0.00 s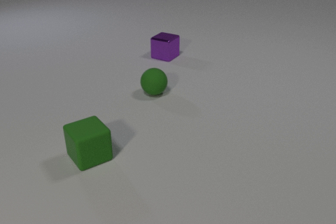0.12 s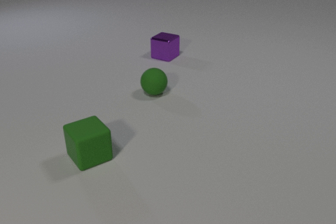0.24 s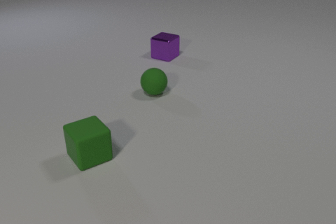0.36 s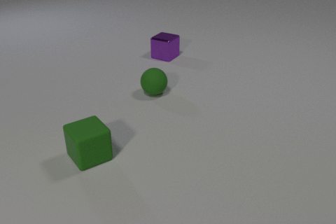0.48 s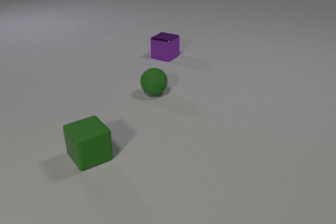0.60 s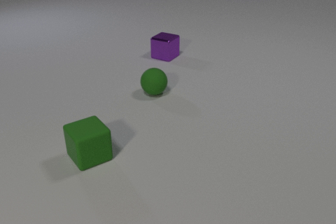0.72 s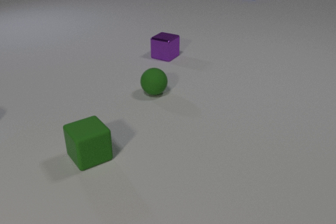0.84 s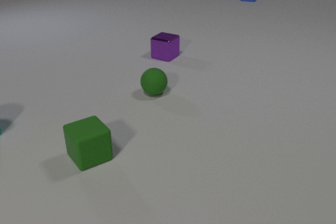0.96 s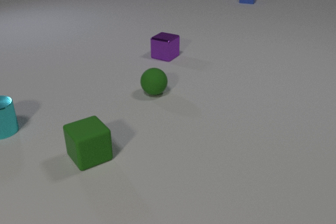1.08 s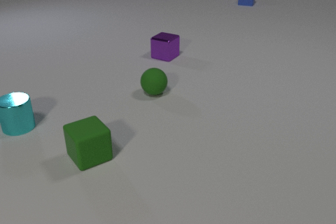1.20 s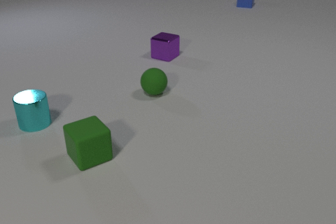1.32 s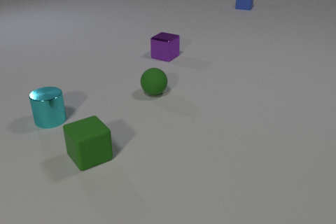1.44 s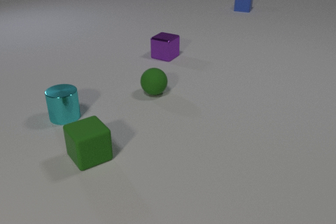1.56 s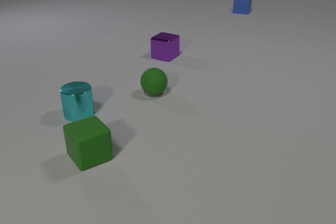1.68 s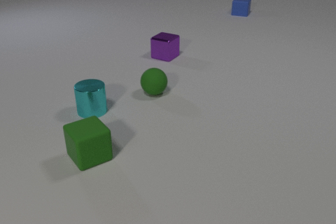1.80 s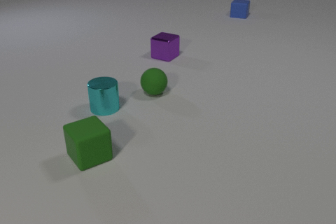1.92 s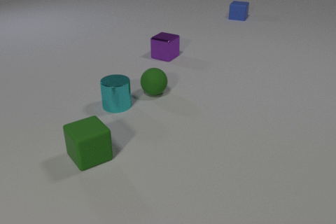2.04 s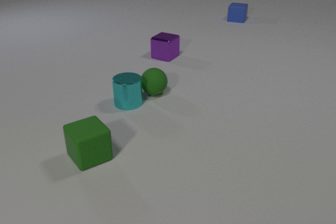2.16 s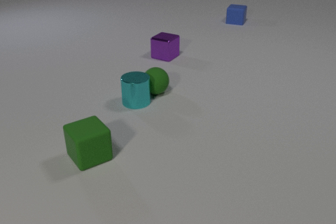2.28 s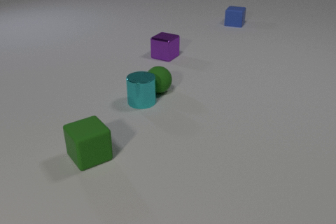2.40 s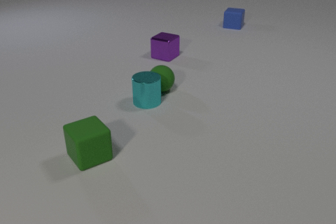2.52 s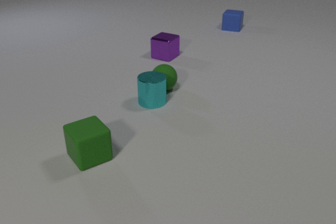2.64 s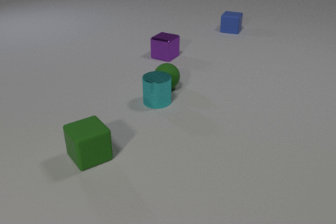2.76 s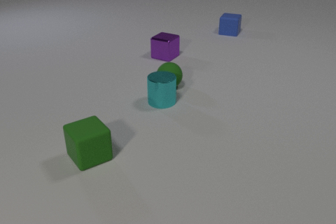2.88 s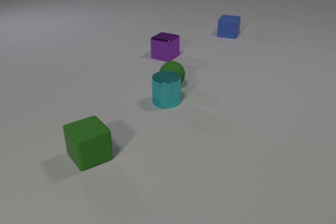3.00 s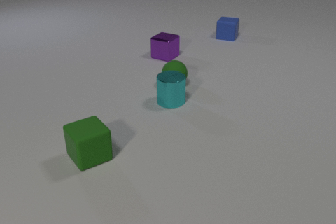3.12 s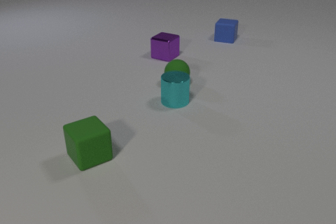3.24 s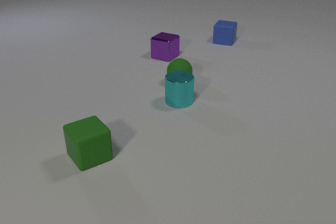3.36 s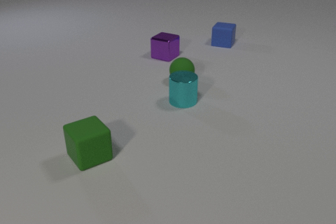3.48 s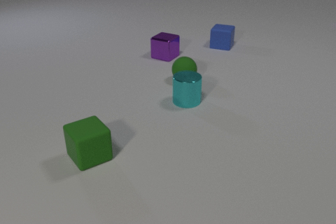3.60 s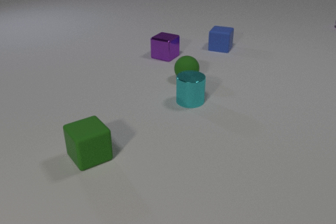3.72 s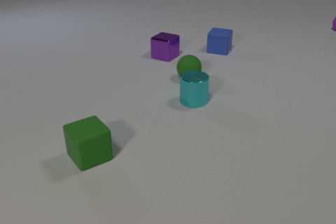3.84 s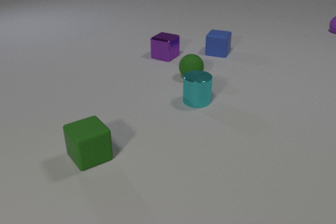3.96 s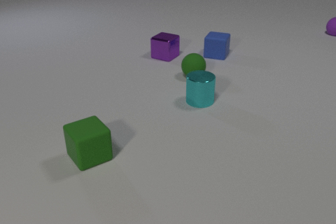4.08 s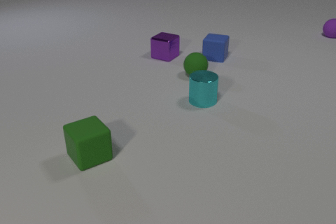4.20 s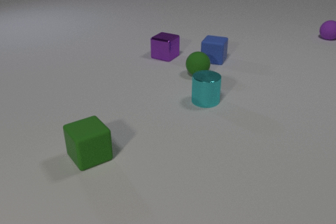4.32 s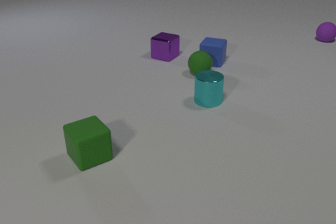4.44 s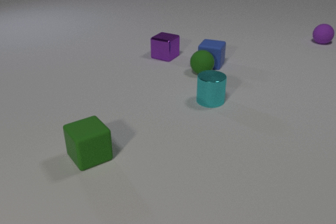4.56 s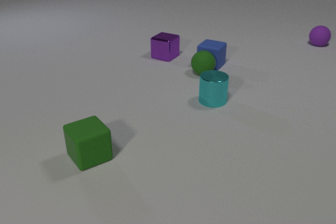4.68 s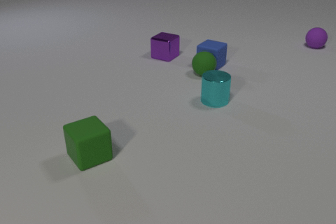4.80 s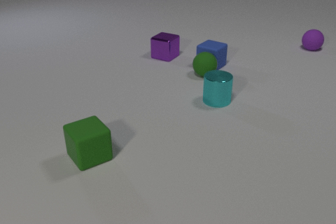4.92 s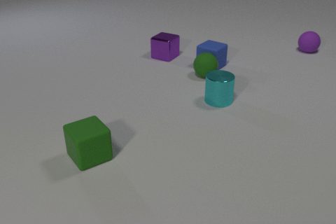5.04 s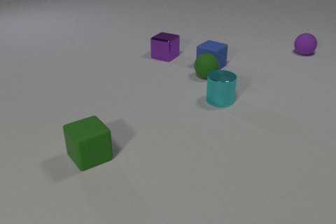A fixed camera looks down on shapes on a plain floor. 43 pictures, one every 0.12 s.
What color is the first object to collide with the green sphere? cyan.
How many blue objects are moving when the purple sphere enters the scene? 1.
How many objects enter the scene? 3.
0.00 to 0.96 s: The cyan metal cylinder comes in at the left edge, slides to the right. The blue rubber cube comes in at the top edge, slides toward the camera.
0.96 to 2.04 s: The cyan metal cylinder slides to the right. The blue rubber cube slides toward the camera.
2.04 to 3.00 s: The cyan metal cylinder slides to the right. The green rubber sphere rolls to the right and away from the camera. The blue rubber cube slides toward the camera. The cyan metal cylinder and the green rubber sphere collide.
3.00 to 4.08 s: The cyan metal cylinder slides to the right. The green rubber sphere rolls away from the camera and to the right. The purple rubber sphere comes in at the right edge, rolls toward the camera. The blue rubber cube slides toward the camera.
4.08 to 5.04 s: The cyan metal cylinder slides to the right. The green rubber sphere rolls to the right. The purple rubber sphere rolls toward the camera. The blue rubber cube slides toward the camera. The green rubber sphere and the blue rubber cube collide.
